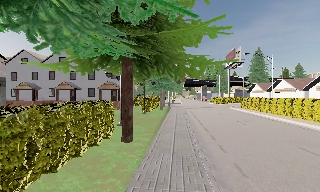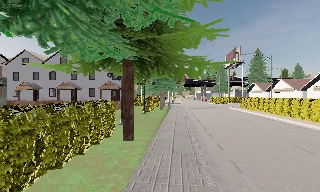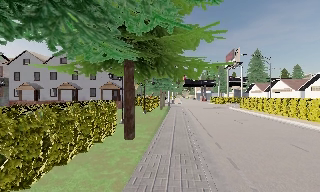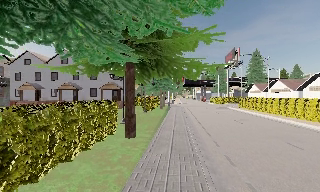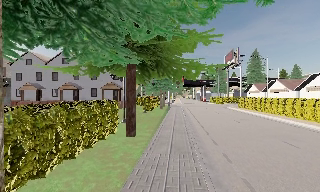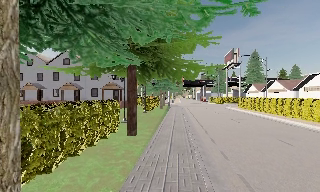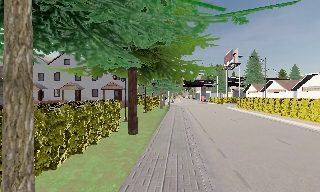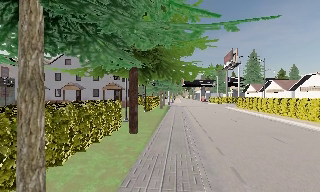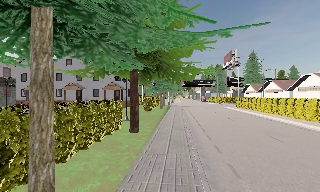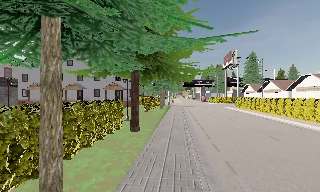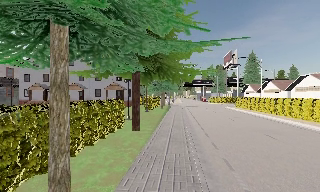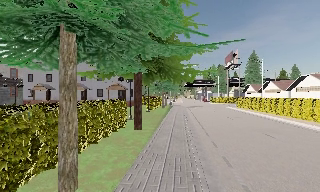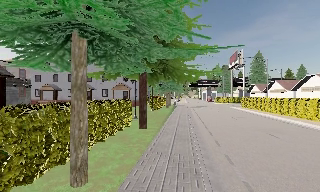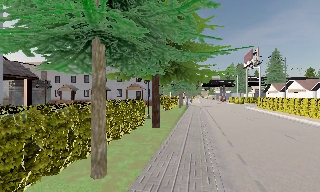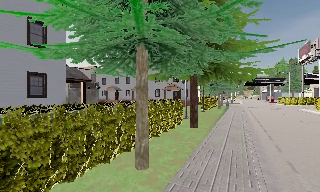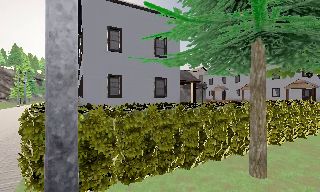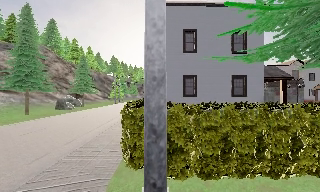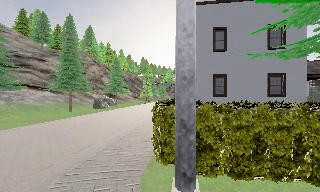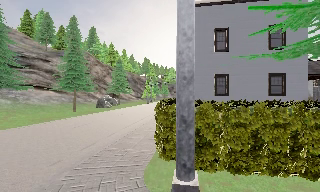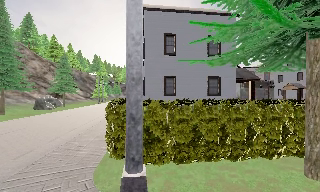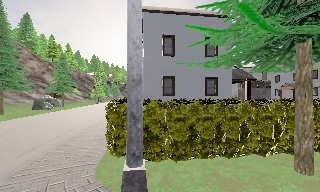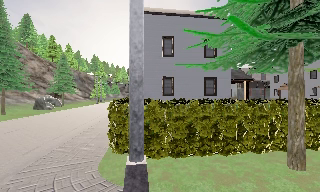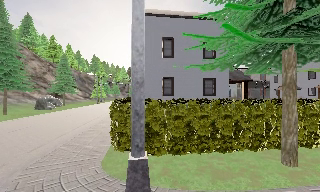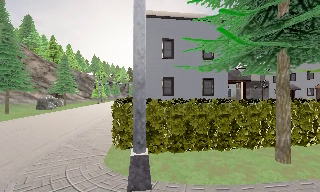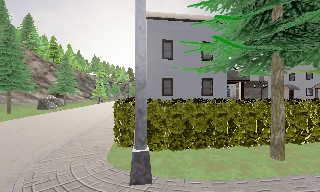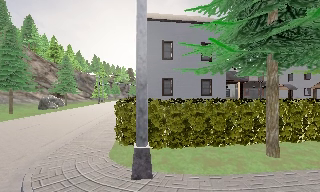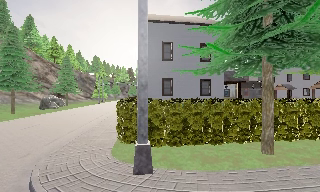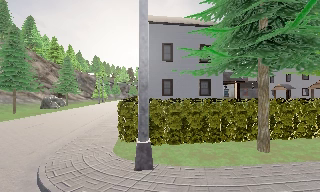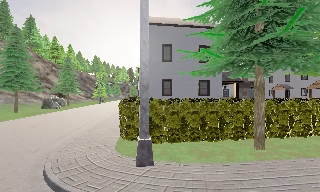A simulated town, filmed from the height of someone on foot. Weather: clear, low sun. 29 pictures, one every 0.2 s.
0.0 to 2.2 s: The camera travels backward, about 2.5 m, so what stands in front gets smaller.
2.2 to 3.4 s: The scene slides to the right, as the camera pans about 90 degrees to its left. It travels backward, about 1.5 m.
3.4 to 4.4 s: The scene slides to the left, as the camera pans about 15 degrees to its right. It travels backward, about 1 m, so what stands in front gets smaller.
4.4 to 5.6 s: The camera travels backward, about 1.5 m, so what stands in front gets smaller.
The film runs backward here.
